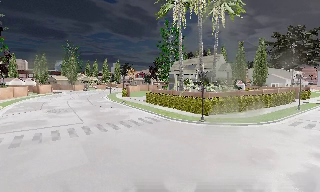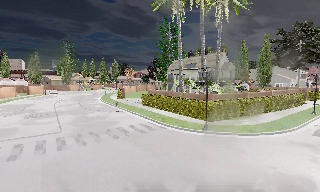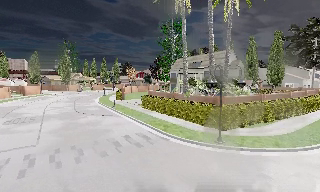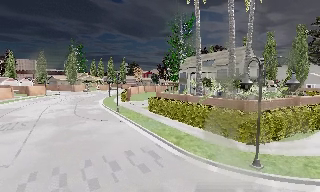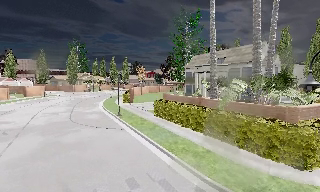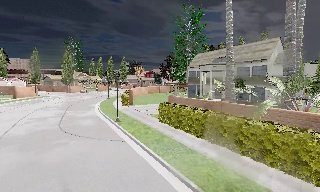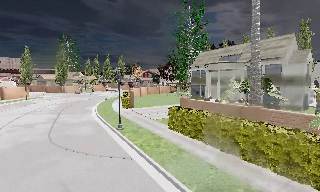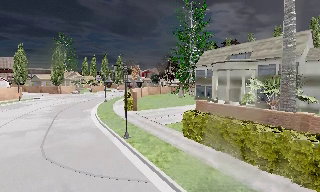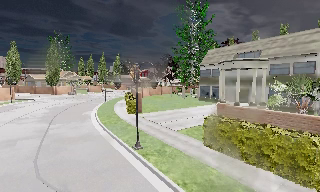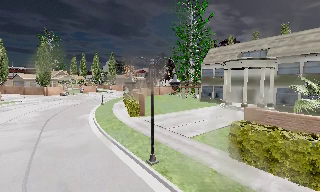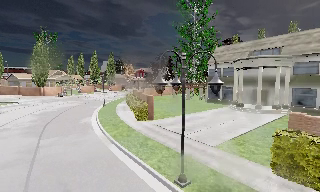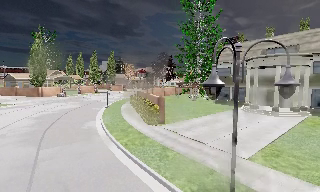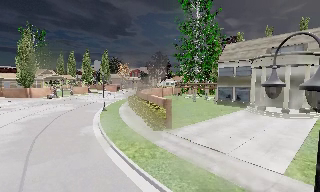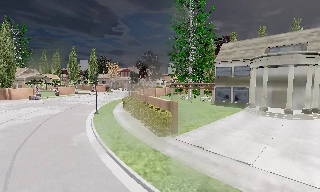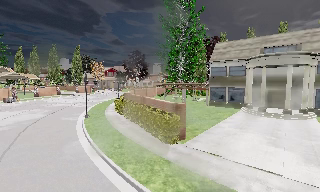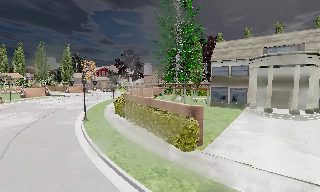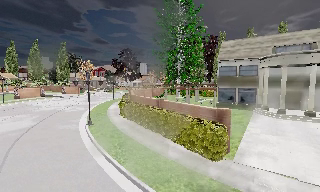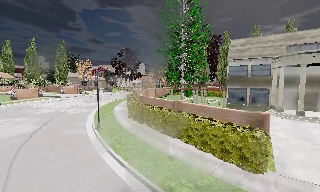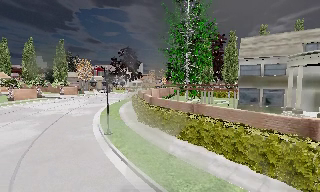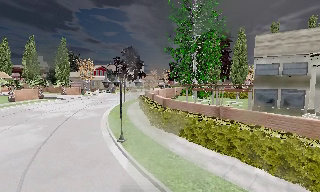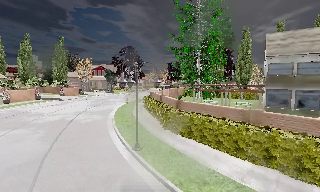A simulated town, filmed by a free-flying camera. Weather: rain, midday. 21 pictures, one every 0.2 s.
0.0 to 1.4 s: The camera travels forward, about 17 m, so what stands in front looms larger.
1.4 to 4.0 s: The camera pans to its right, which is clockwise from overhead, by about 25 degrees. It travels forward and to its left, about 25 m, so what stands in front looms larger.
The film runs forward here.
